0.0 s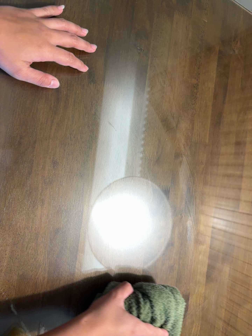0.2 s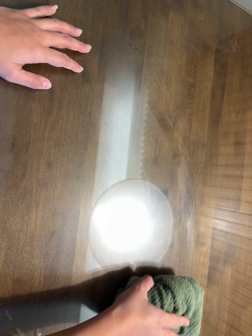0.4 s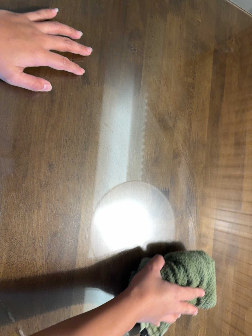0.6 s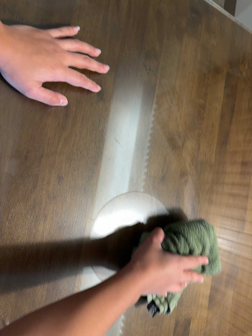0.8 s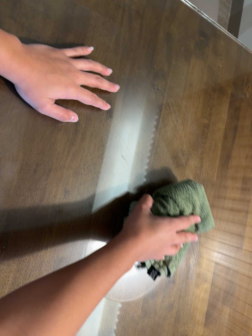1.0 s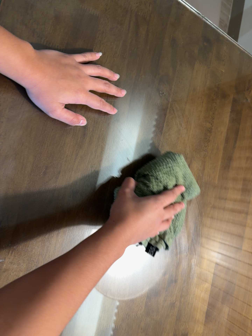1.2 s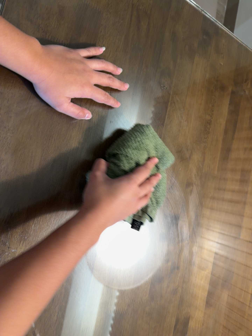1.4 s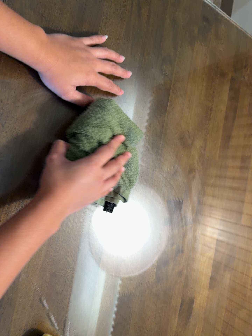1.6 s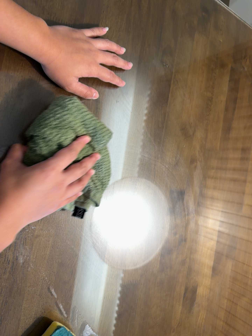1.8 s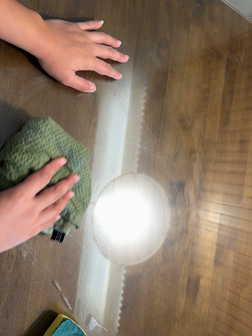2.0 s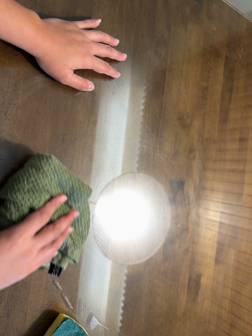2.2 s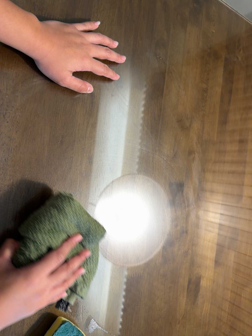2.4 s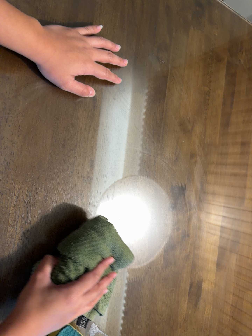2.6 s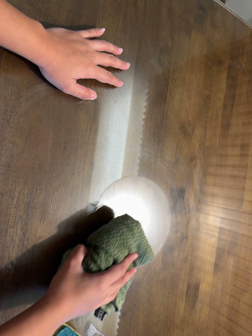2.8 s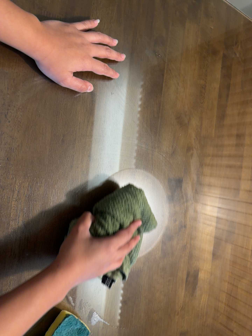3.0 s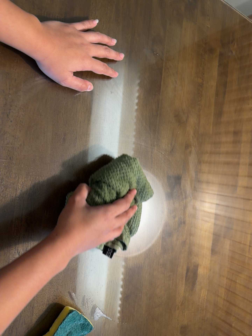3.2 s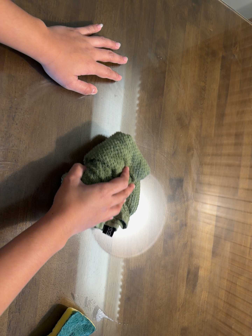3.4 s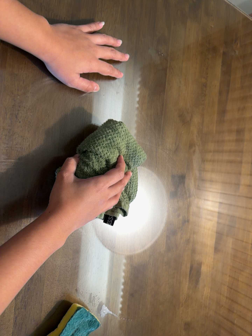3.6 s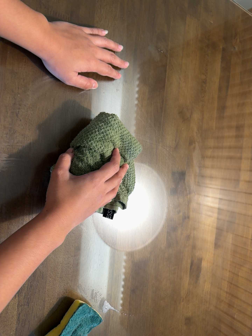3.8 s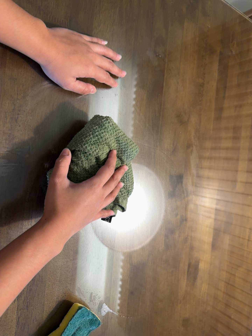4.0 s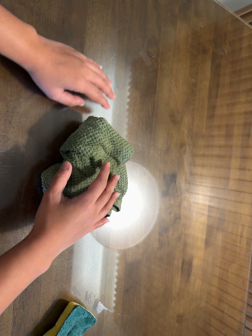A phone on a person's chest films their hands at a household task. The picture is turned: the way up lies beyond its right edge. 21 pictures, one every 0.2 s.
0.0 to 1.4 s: The camera travels backward and to its left, about 9 cm, so what stands in front gets smaller.
1.4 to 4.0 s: The camera shifts only a little, or ends up much as it began.
The film runs forward here.
